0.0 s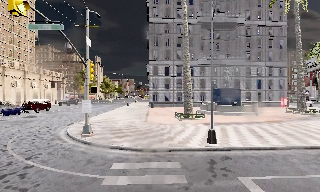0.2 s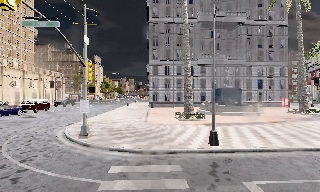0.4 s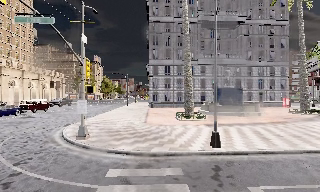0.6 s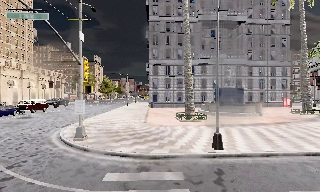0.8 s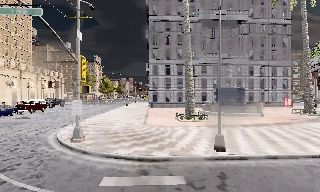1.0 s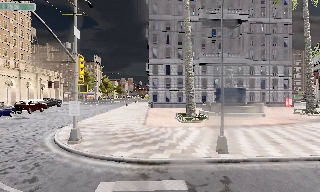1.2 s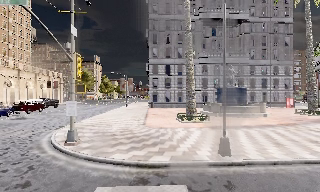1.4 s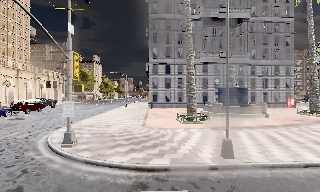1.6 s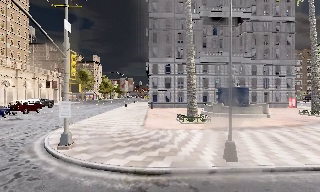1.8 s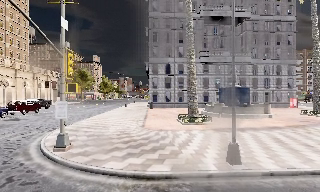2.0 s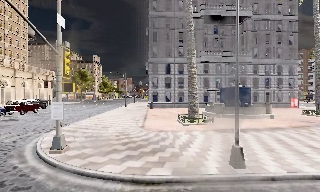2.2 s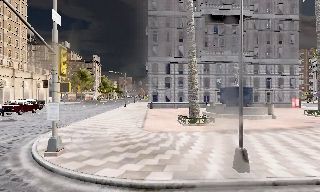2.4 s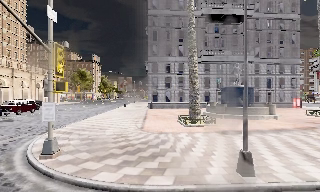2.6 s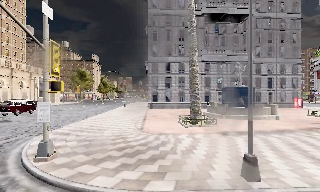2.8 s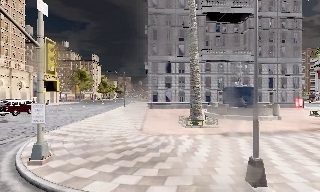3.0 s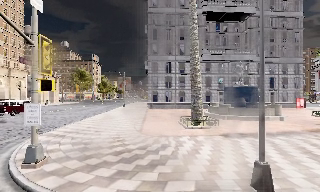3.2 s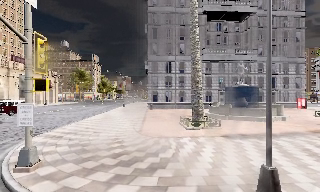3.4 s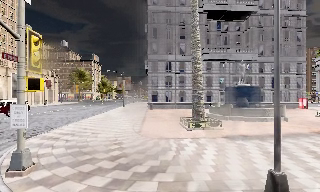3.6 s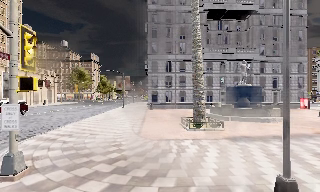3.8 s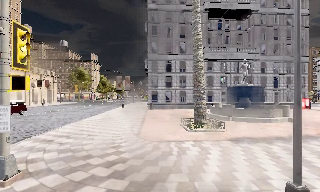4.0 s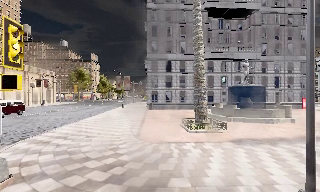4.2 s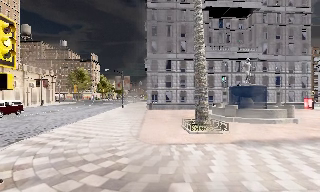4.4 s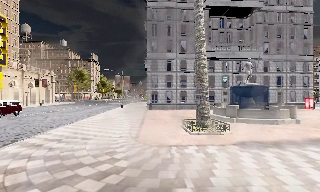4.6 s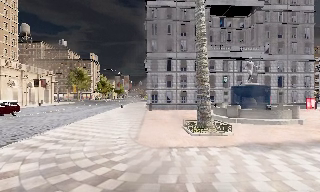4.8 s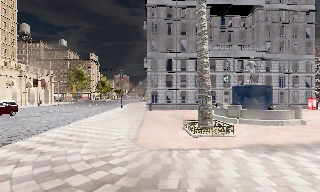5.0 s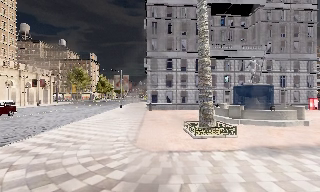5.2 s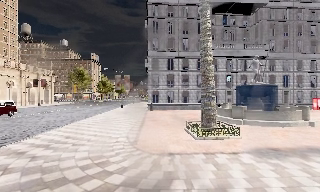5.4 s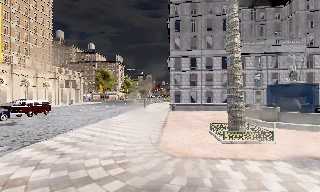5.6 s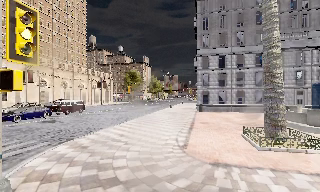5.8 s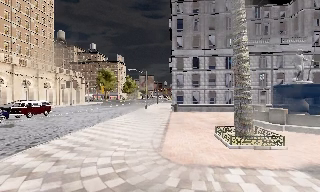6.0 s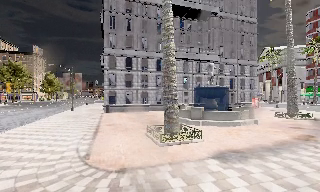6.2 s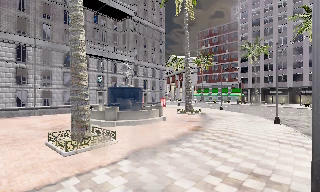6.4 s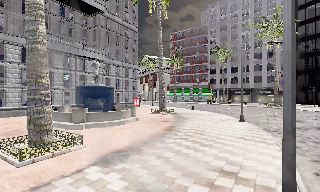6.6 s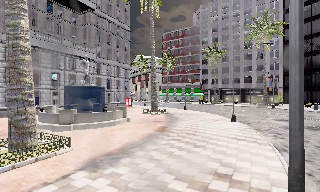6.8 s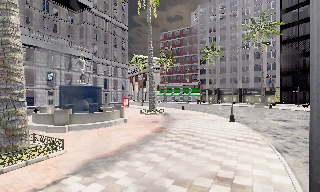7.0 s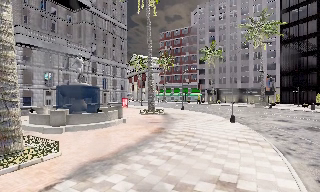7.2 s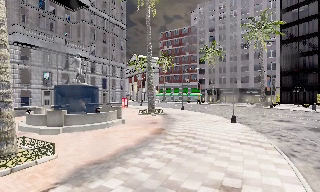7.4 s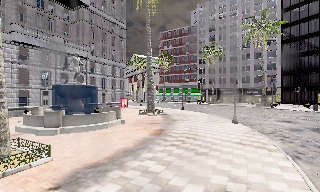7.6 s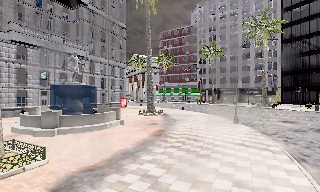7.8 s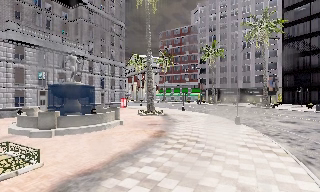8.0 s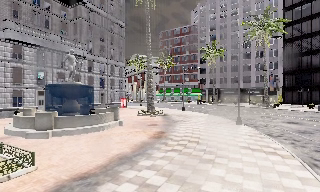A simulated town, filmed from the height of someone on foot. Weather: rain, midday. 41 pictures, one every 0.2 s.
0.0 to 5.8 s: The camera travels forward, about 8 m, so what stands in front looms larger.
5.8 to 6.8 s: The camera swings to its right by about 65 degrees, and the scene slides to the left. It travels forward, about 1.5 m.
6.8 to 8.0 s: The camera travels forward, about 1.5 m, so what stands in front looms larger.
The film runs forward here.
